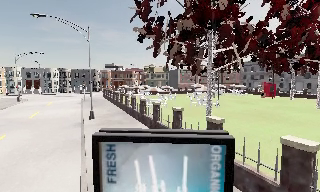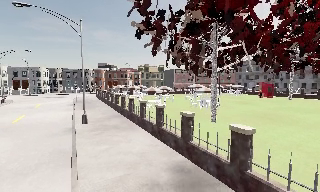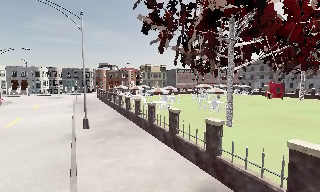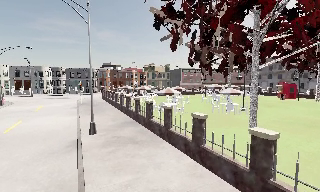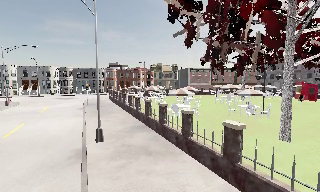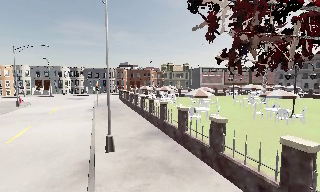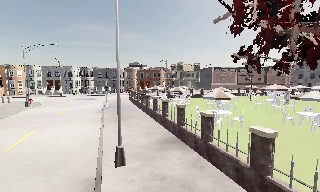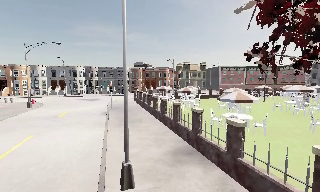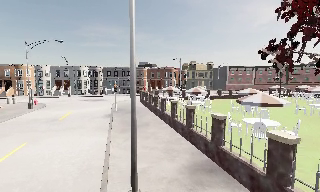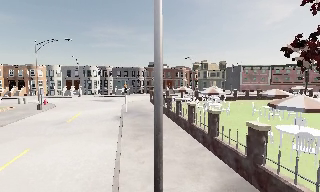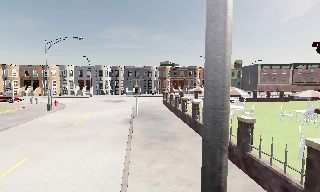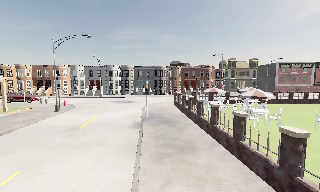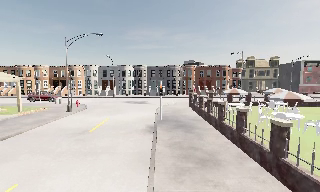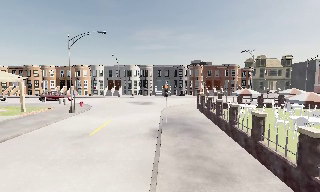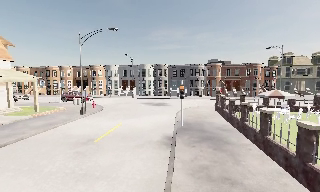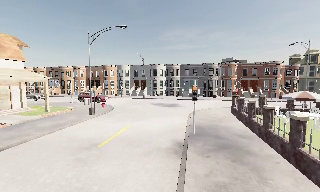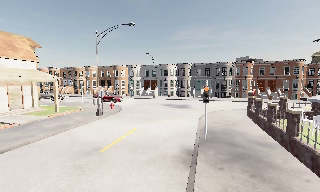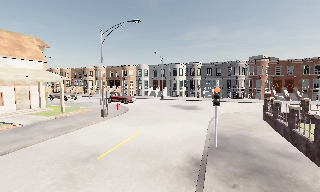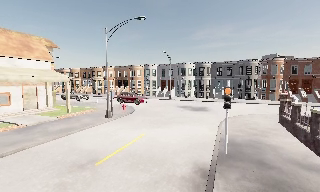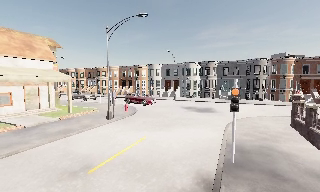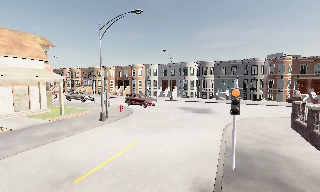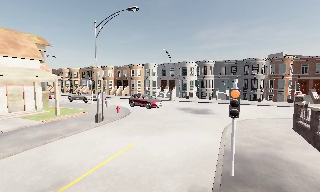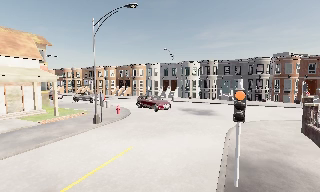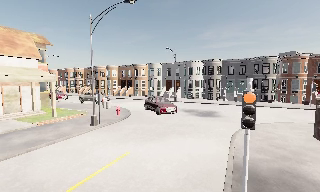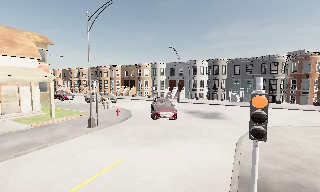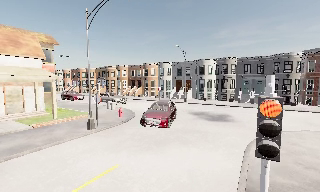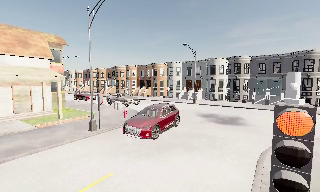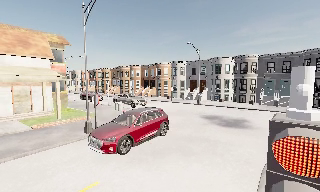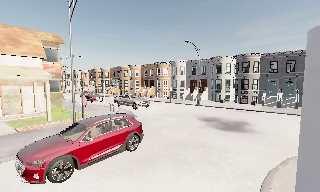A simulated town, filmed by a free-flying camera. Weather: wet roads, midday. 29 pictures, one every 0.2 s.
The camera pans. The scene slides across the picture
to the right.
The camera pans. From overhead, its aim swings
counterclockwise.
0.0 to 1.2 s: The camera travels forward and to its left, about 8 m, so what stands in front looms larger.
1.2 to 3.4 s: The camera pans to its left, which is counterclockwise from overhead, by about 40 degrees. It travels forward, about 12 m.
3.4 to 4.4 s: The camera travels forward, about 3 m, so what stands in front looms larger.
4.4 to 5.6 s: The camera pans to its left, which is counterclockwise from overhead, by about 15 degrees. It travels forward and to its right, about 4.5 m, so what stands in front looms larger.
The film runs forward here.
